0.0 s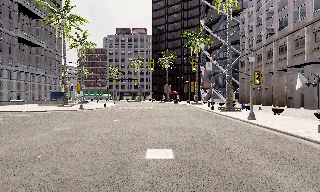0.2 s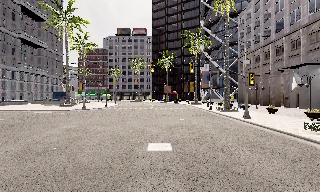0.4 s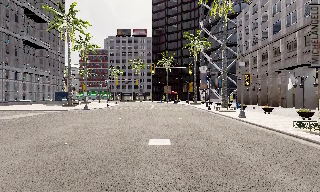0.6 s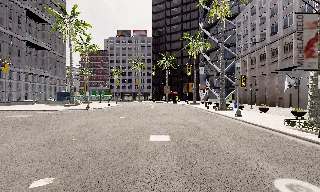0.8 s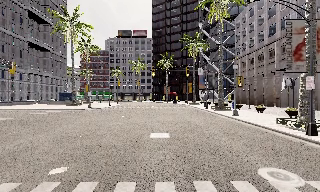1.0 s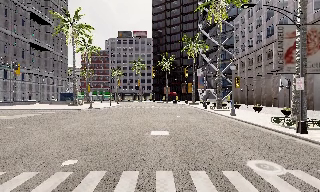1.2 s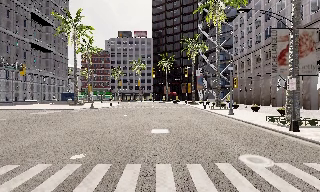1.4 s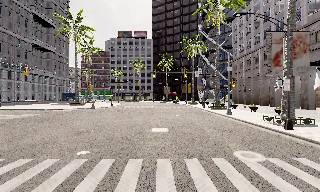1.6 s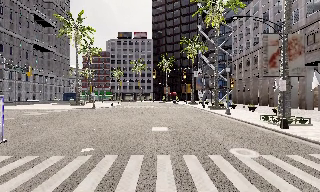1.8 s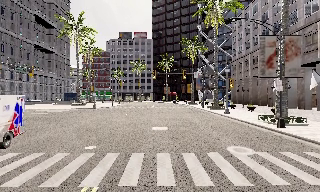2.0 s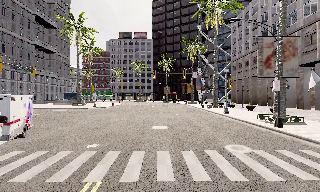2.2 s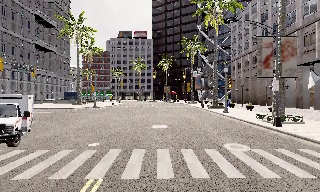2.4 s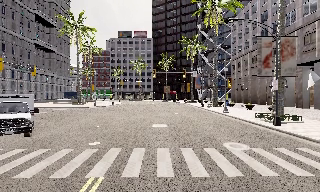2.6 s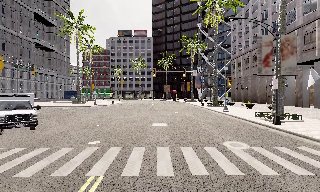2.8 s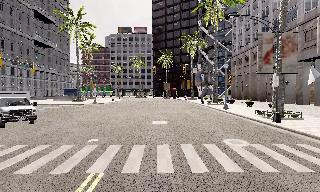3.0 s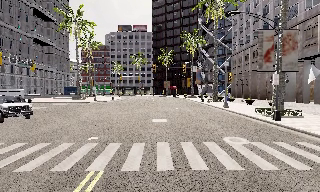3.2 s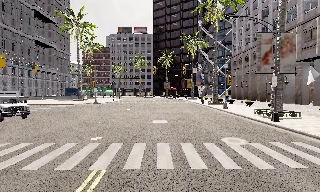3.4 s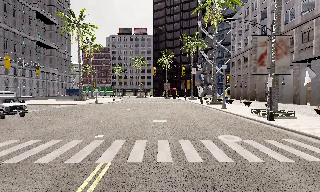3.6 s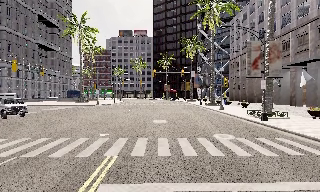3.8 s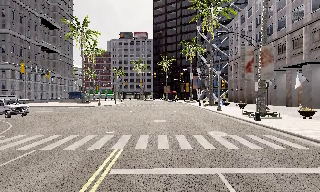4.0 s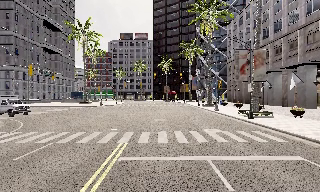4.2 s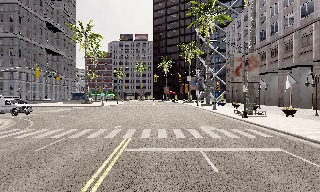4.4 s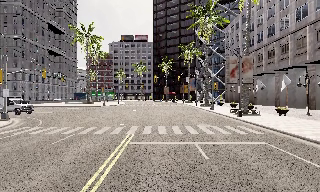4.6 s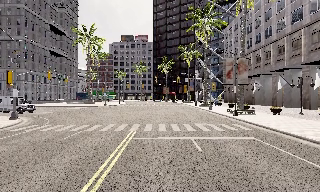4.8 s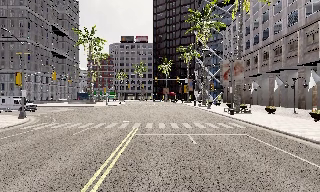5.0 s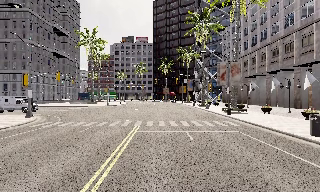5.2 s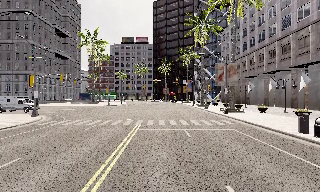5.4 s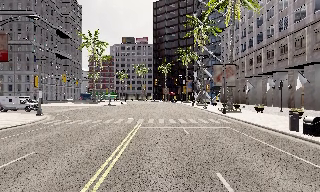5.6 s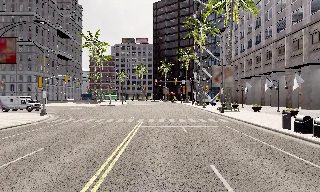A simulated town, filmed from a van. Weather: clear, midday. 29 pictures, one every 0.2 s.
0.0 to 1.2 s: The camera travels backward, about 4.5 m, so what stands in front gets smaller.
1.2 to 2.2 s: The camera travels backward, about 1.5 m, so what stands in front gets smaller. It loses speed.
2.2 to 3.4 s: The camera travels backward, about 0.5 m, so what stands in front gets smaller. It gains speed.
3.4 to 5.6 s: The camera travels backward, about 9 m, so what stands in front gets smaller.
The film runs backward here.
